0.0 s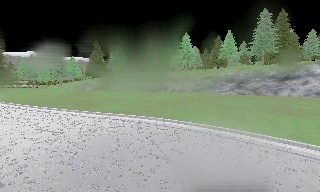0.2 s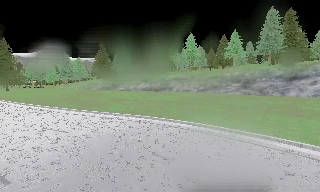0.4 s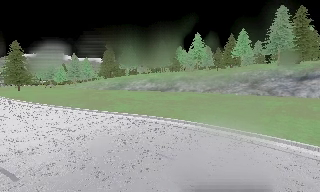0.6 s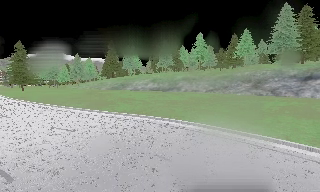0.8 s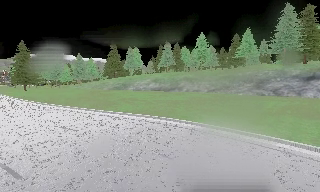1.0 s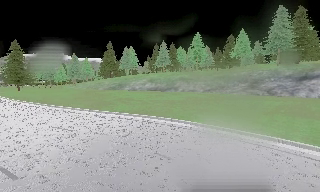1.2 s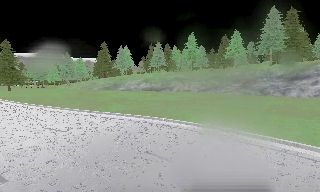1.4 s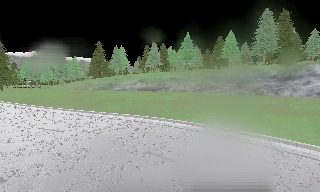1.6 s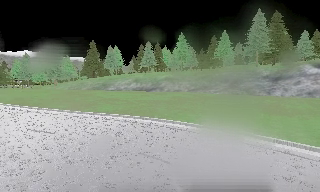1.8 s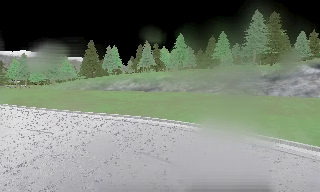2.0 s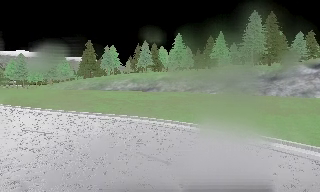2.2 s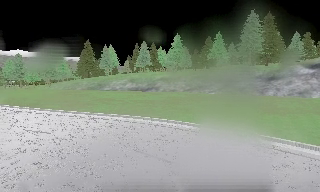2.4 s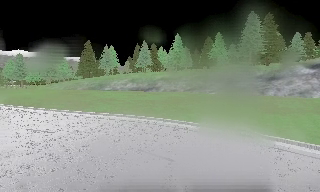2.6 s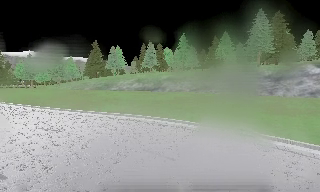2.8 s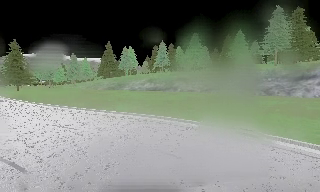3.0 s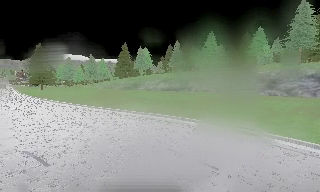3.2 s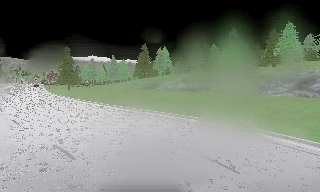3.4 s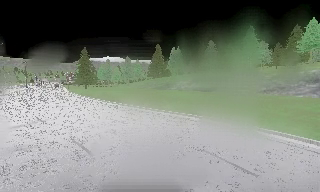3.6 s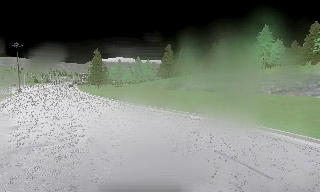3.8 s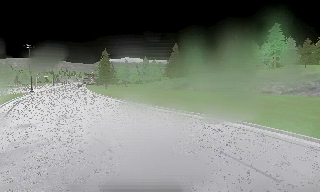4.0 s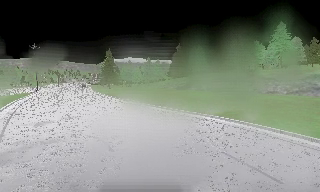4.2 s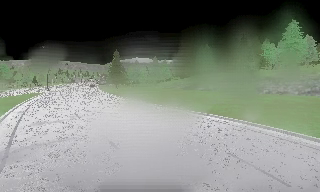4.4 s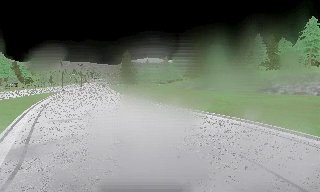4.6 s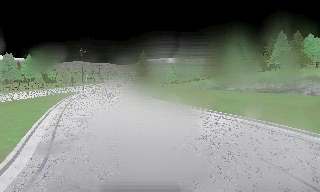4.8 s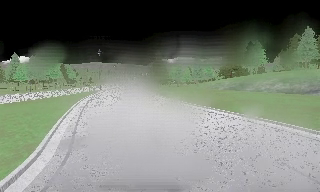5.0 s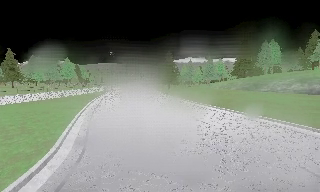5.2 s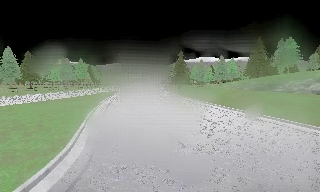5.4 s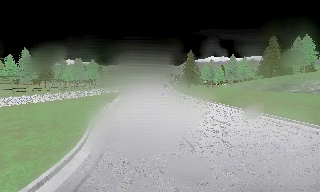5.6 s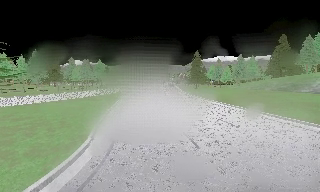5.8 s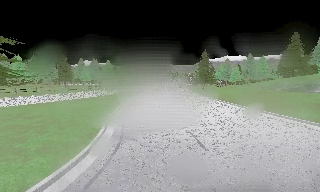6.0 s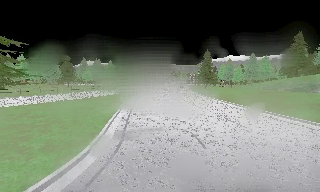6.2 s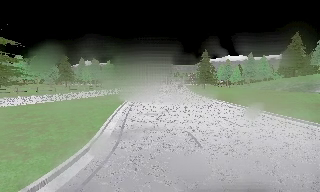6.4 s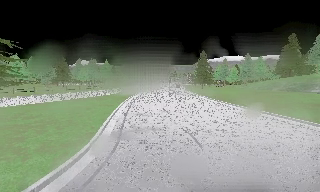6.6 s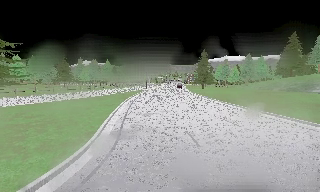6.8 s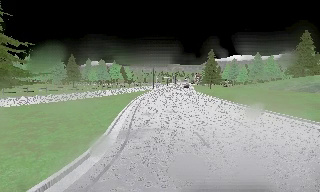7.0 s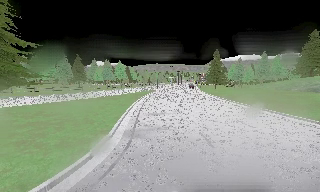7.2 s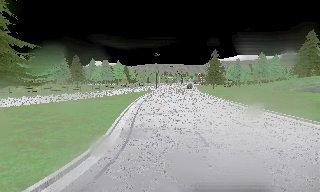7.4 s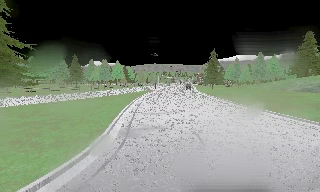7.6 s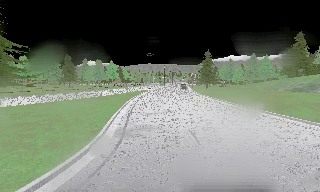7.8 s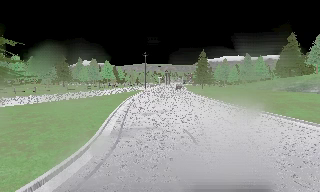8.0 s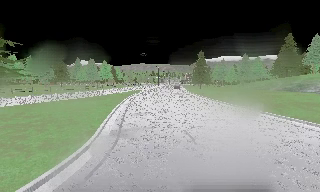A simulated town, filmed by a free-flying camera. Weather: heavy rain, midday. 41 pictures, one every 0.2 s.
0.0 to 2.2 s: The camera shifts only a little, or ends up much as it began.
2.2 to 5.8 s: The camera pans to its left, which is counterclockwise from overhead, by about 65 degrees. It travels backward, about 0.5 m.
5.8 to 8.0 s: The camera shifts only a little, or ends up much as it began.
The film runs backward here.
